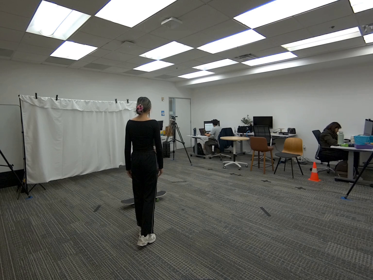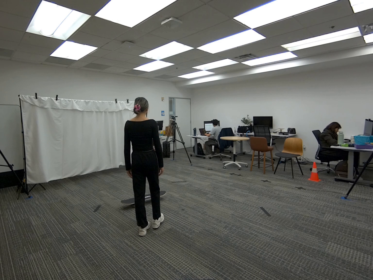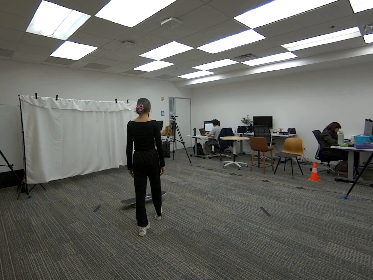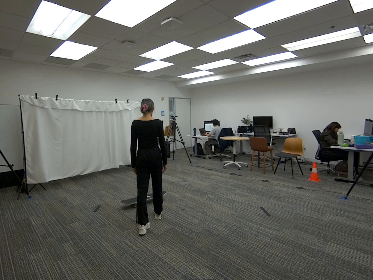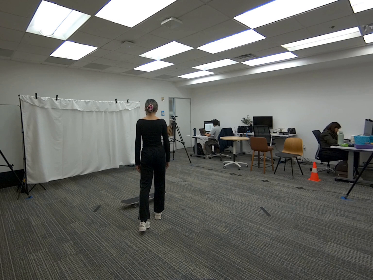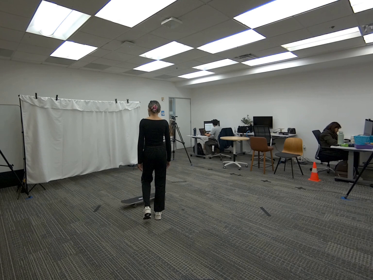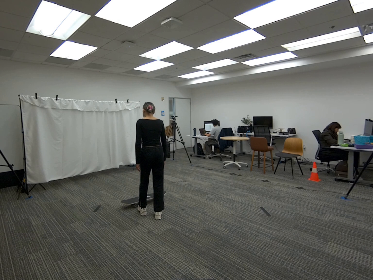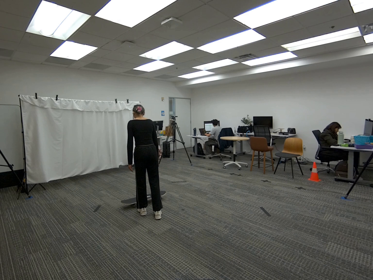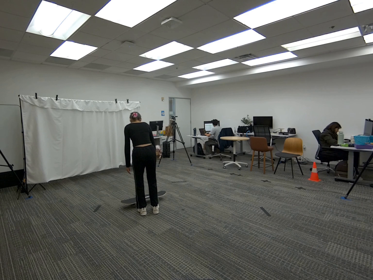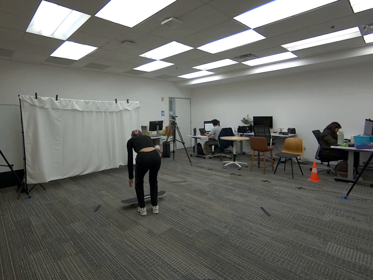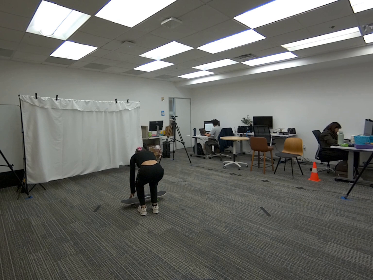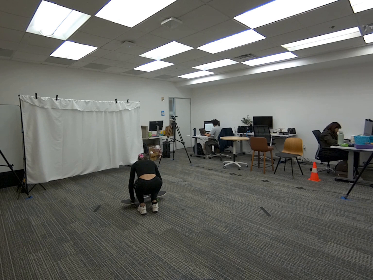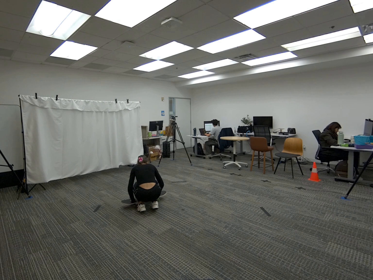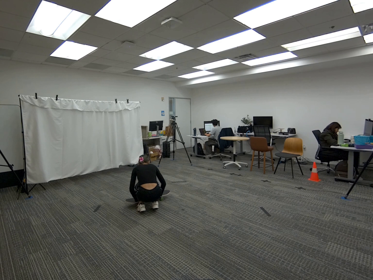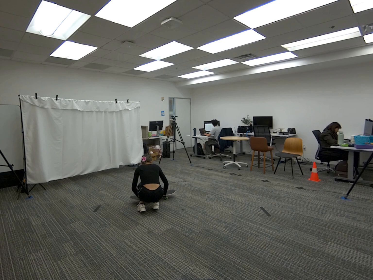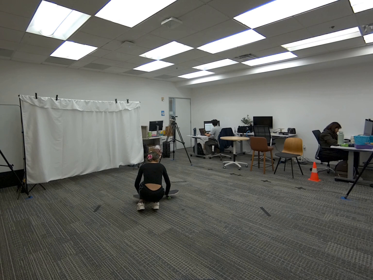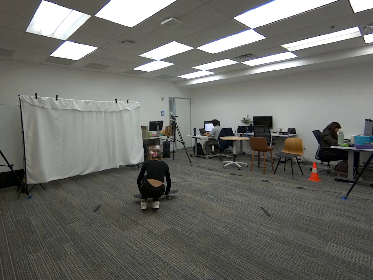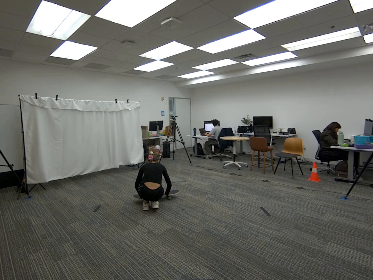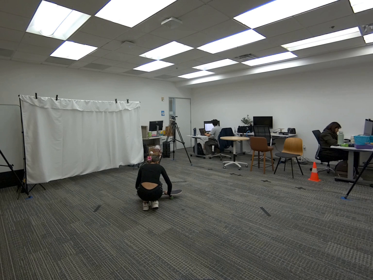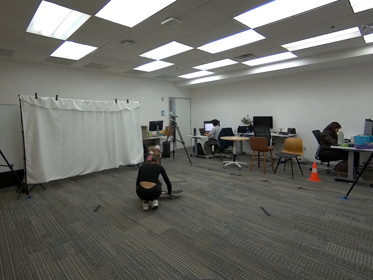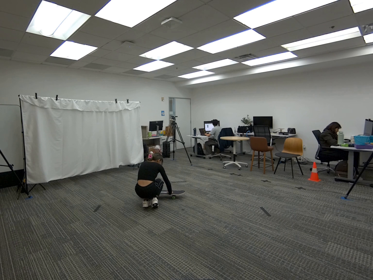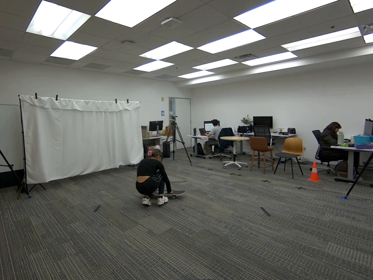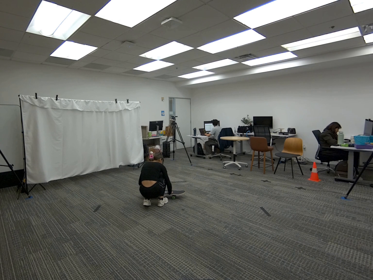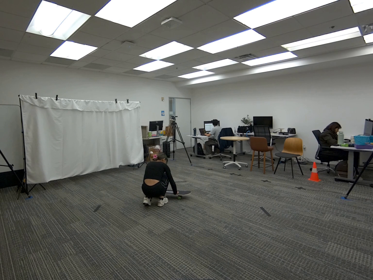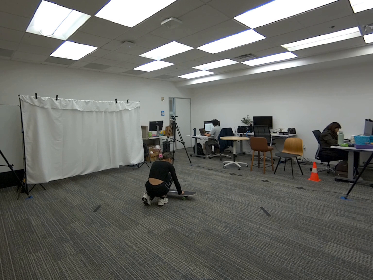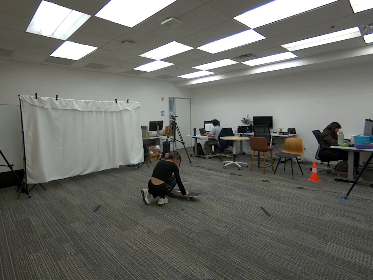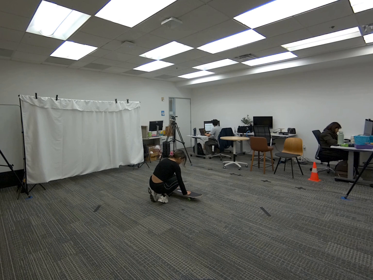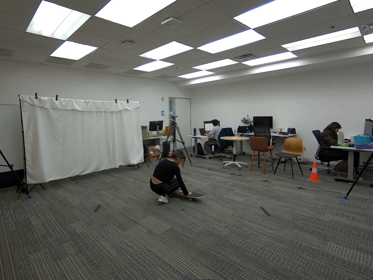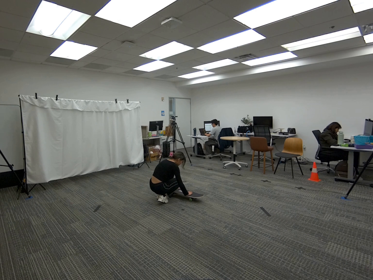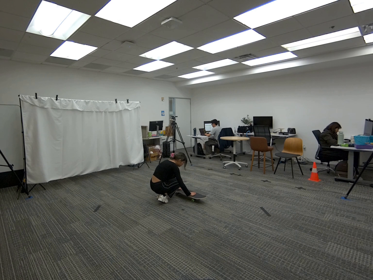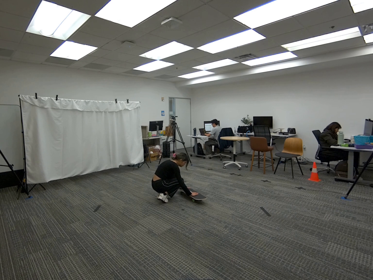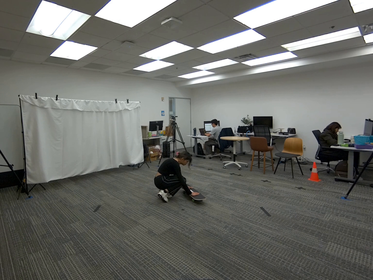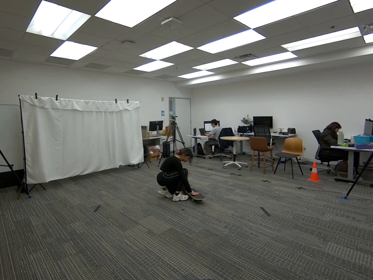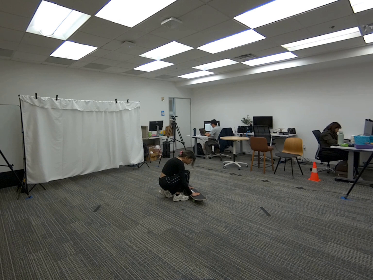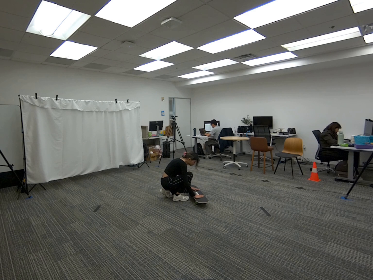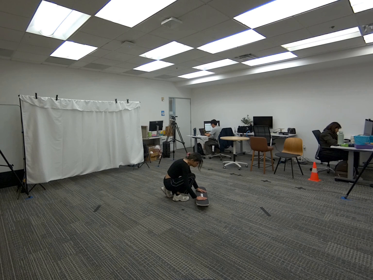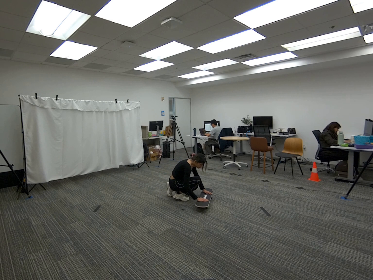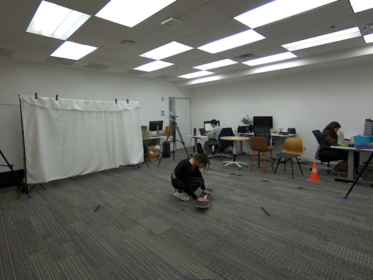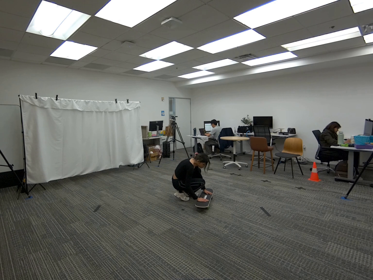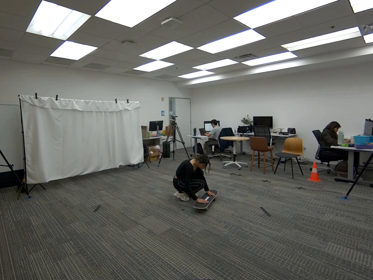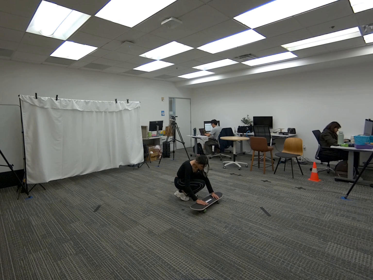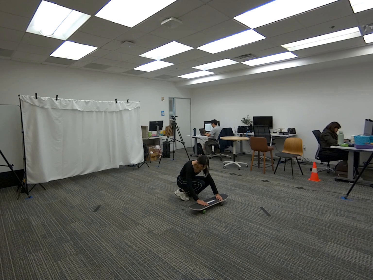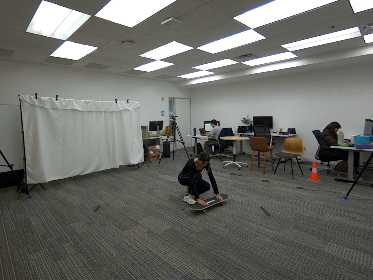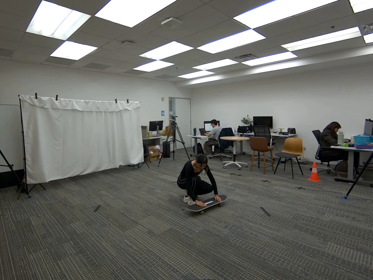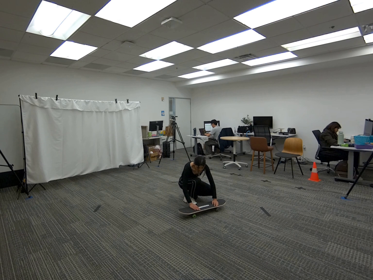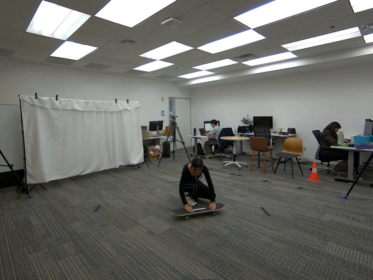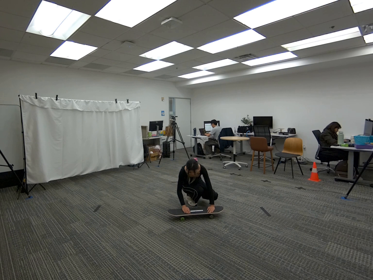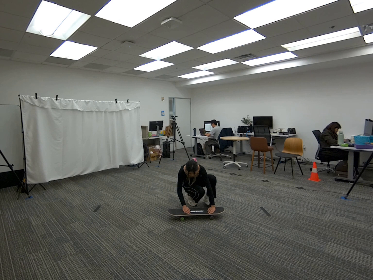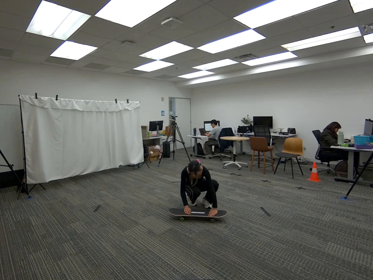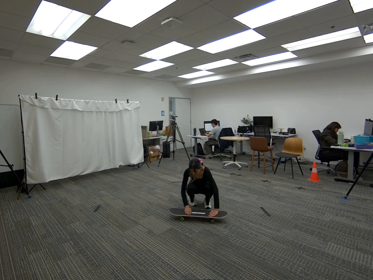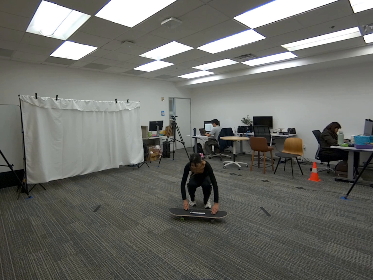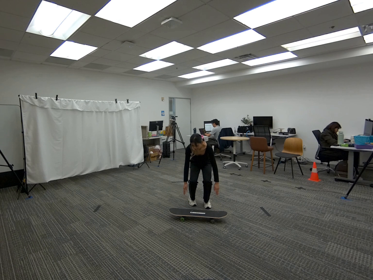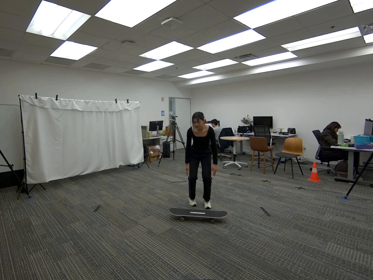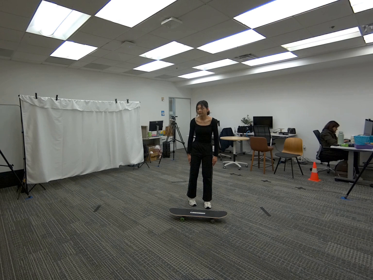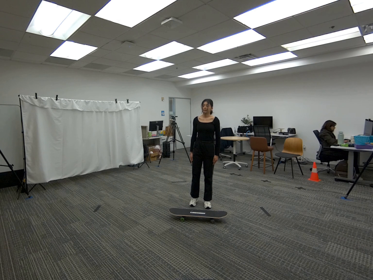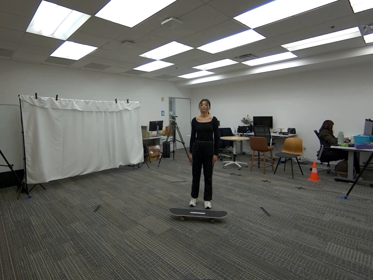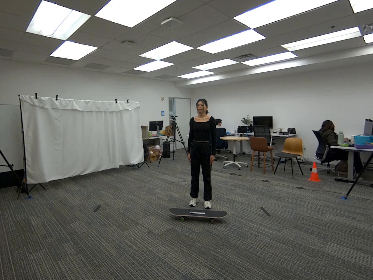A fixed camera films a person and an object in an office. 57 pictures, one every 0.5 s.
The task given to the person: Walk to the skateboard on the ground. Place your hands on the skateboard and push it around the ground within the bounding area.
